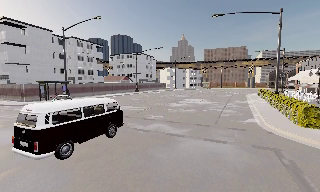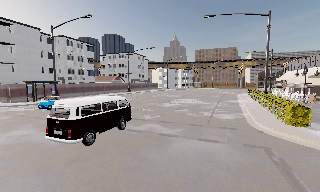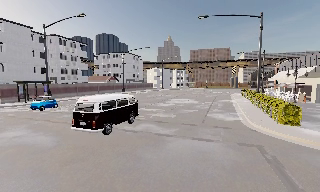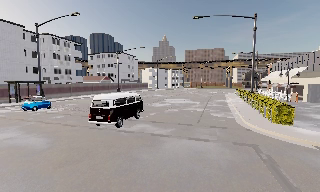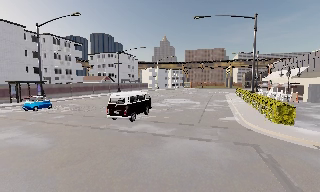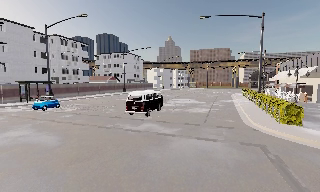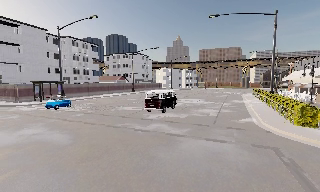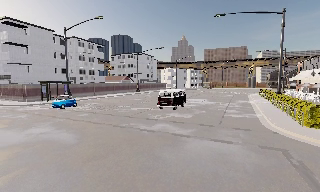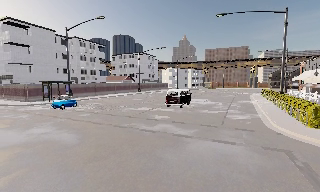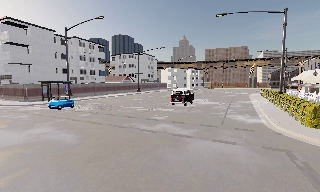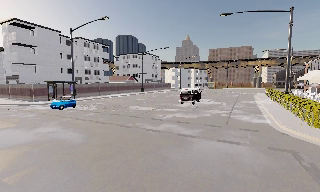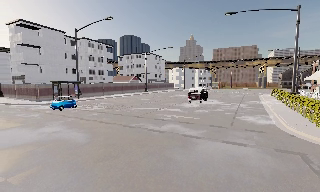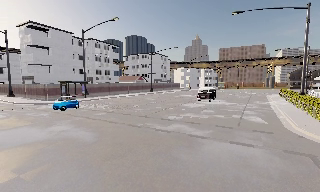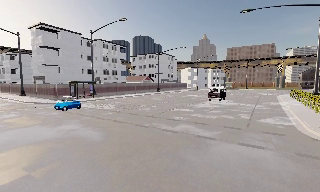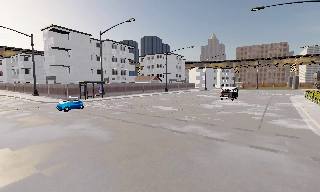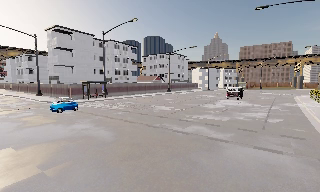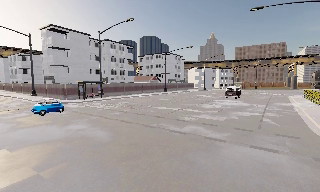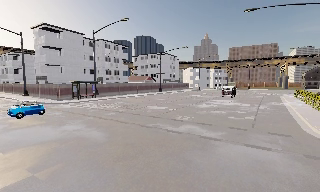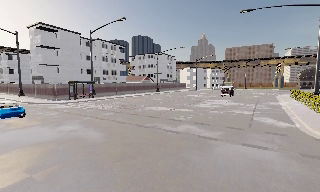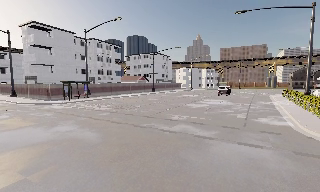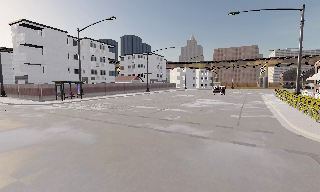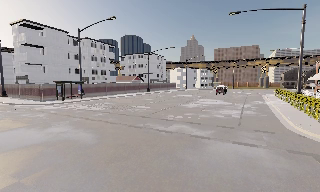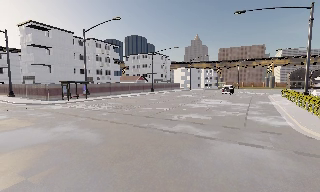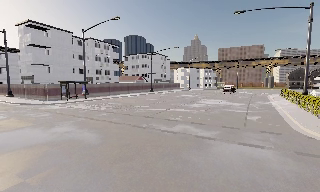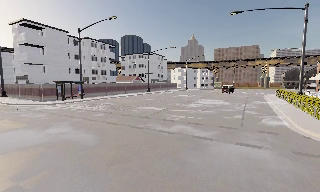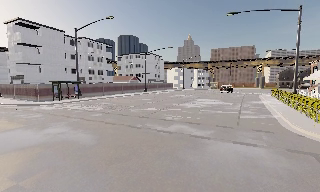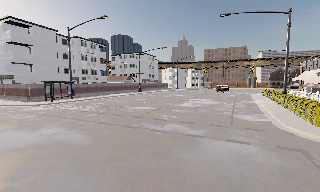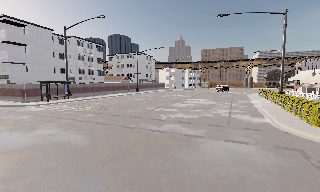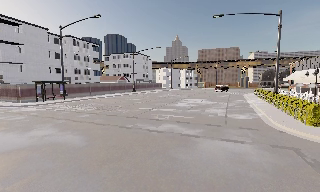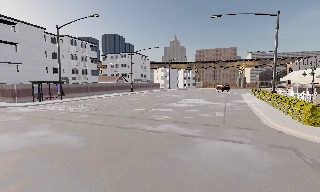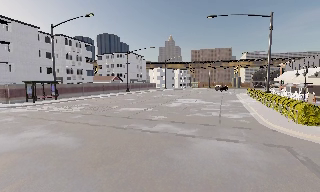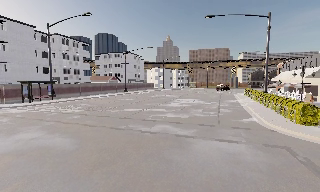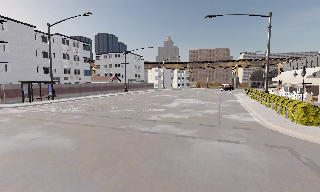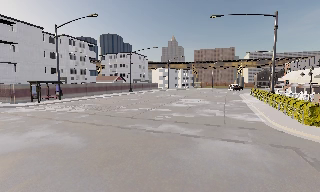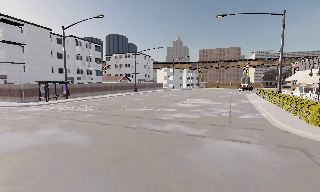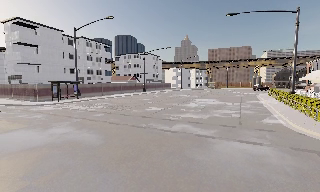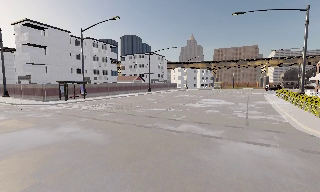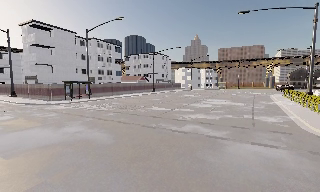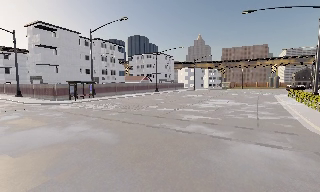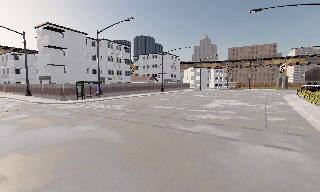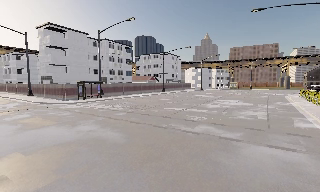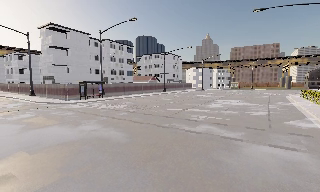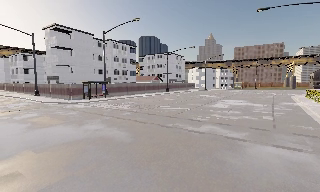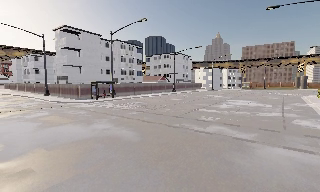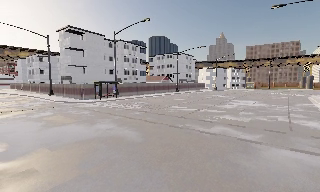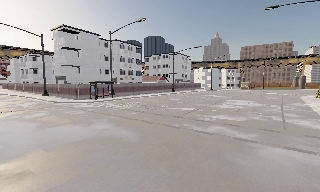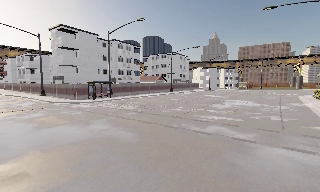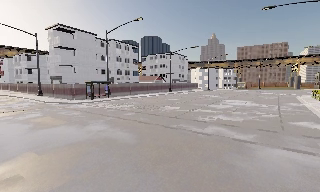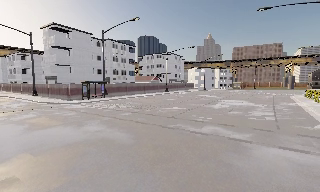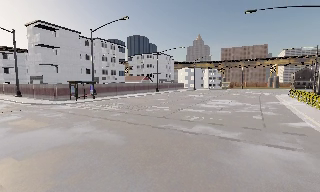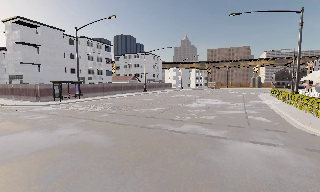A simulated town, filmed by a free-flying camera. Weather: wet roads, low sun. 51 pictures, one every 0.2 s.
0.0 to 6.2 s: The camera travels to its left, about 1.5 m.
6.2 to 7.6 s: The camera pans to its left, which is counterclockwise from overhead, by about 10 degrees.
7.6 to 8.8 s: The camera shifts only a little, or ends up much as it began.
8.8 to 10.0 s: The camera swings to its right by about 10 degrees, and the scene slides to the left.
The film runs forward here.
